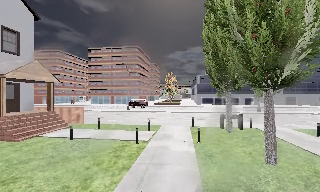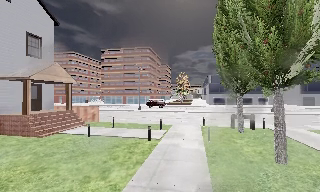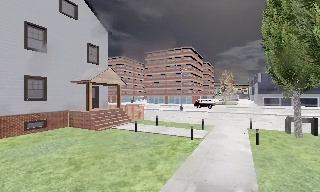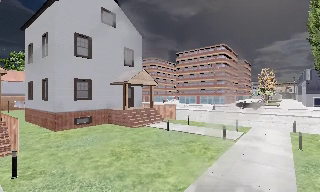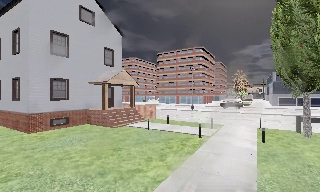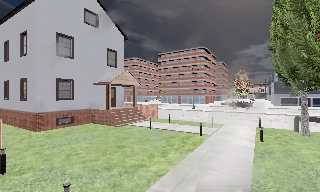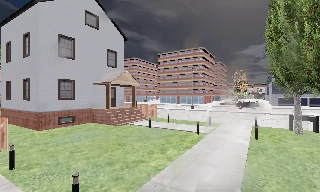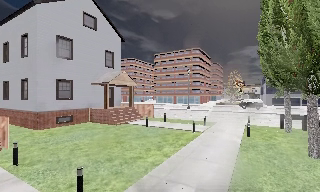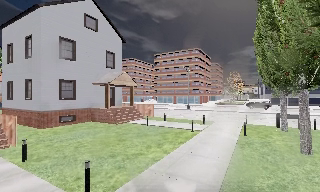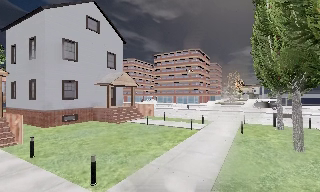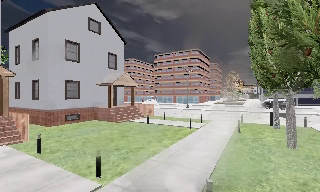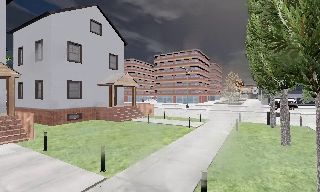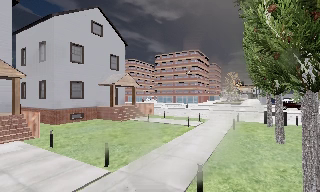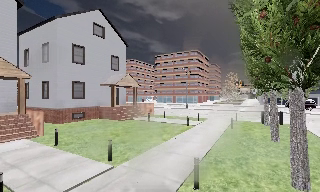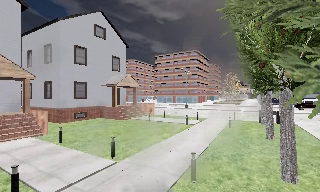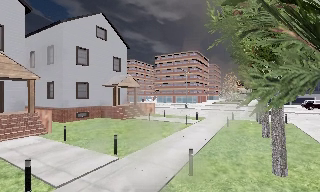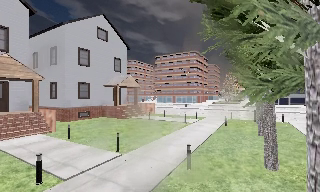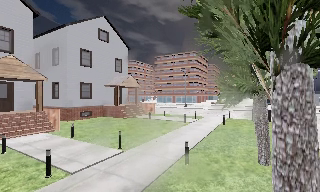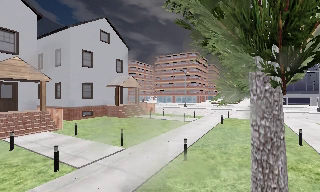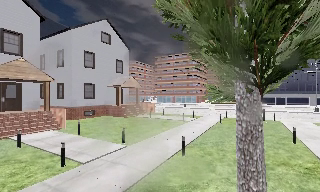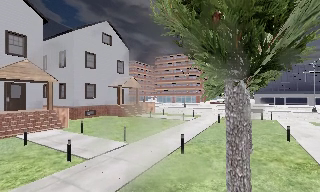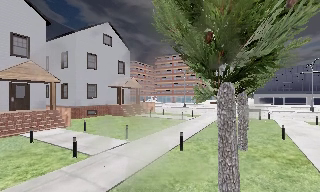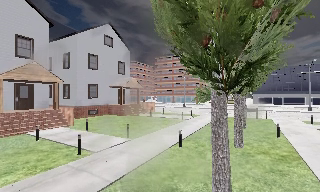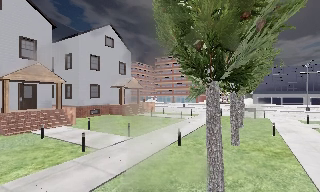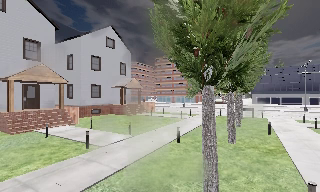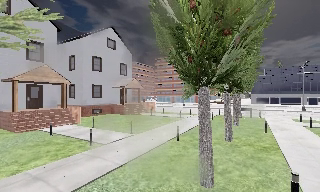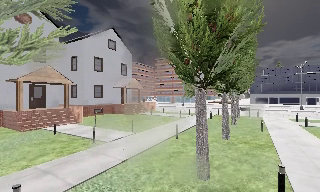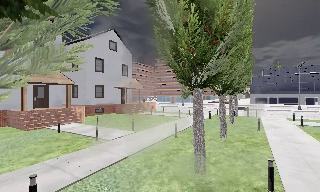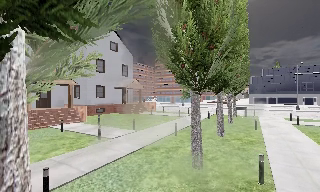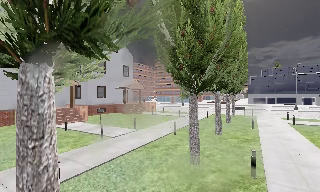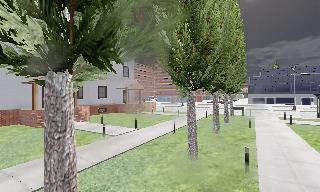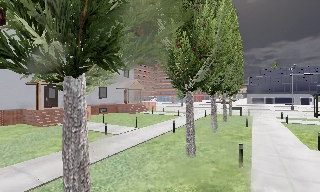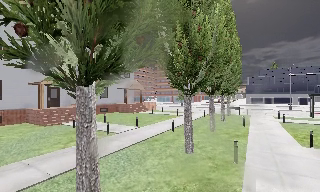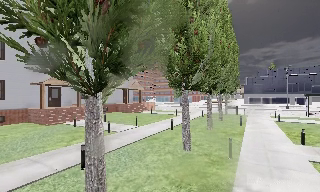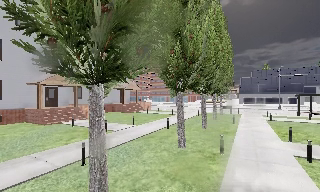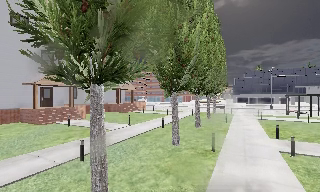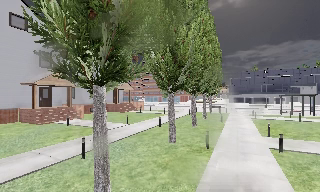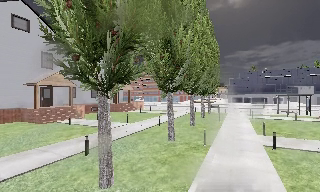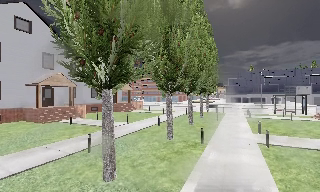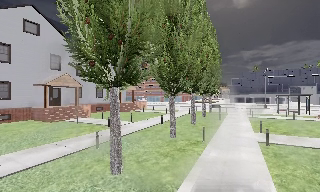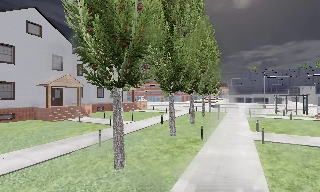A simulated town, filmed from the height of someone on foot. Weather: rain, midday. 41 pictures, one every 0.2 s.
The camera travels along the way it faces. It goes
backward.
0.0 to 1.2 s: The scene slides to the right, as the camera pans about 25 degrees to its left. It travels backward, about 2.5 m, so what stands in front gets smaller.
1.2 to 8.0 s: The camera travels backward, about 13 m, so what stands in front gets smaller.
The film runs backward here.
